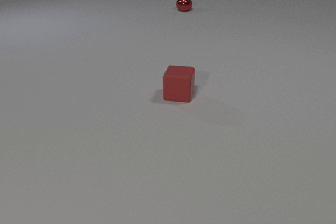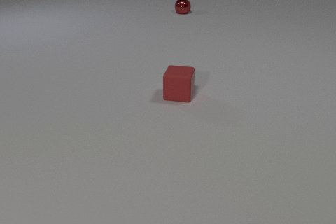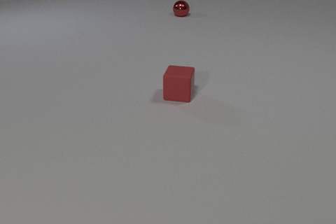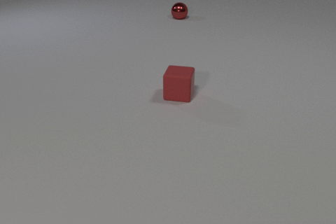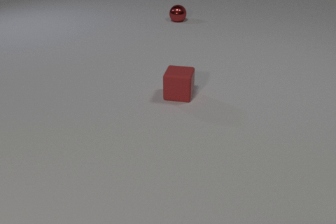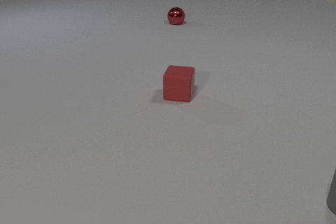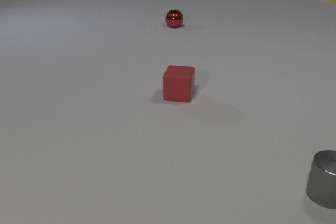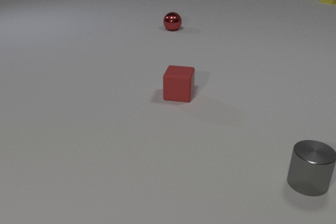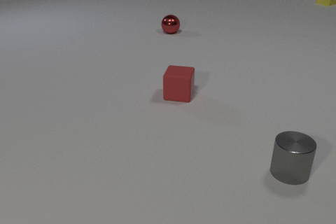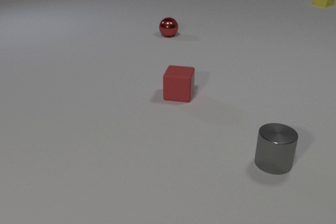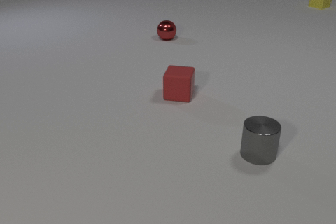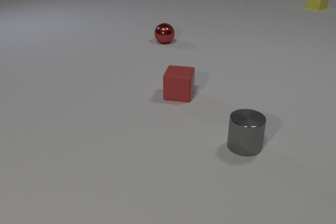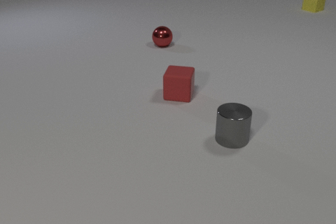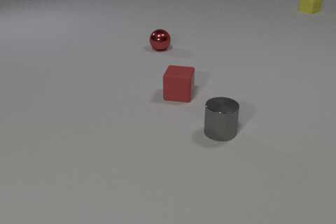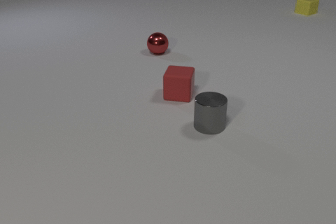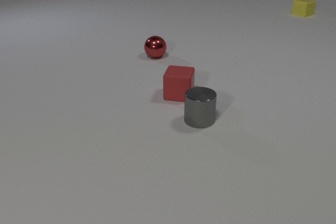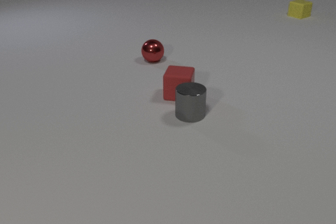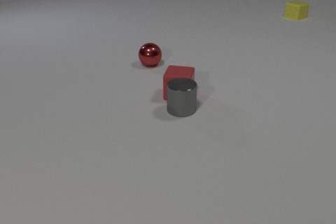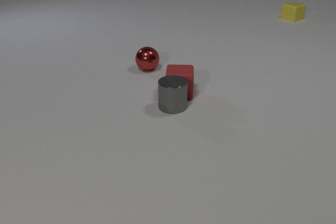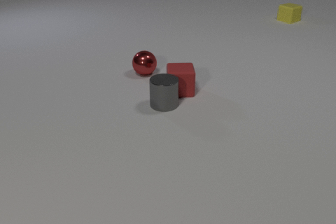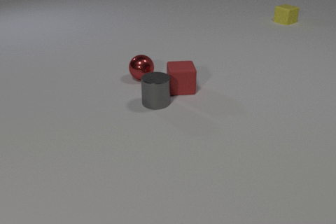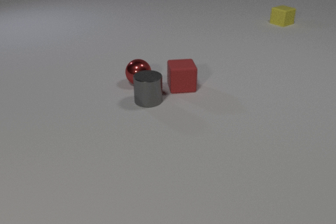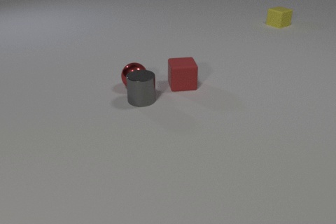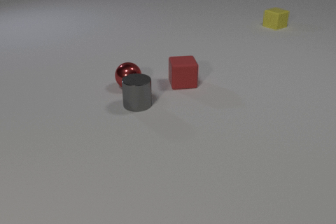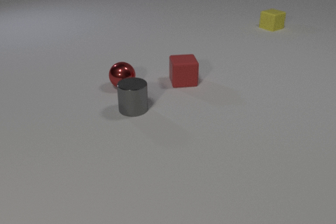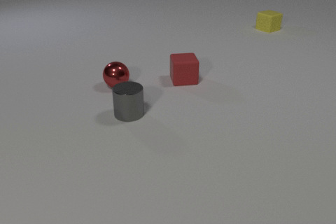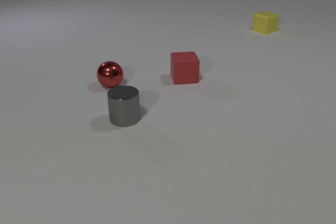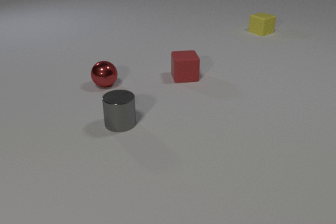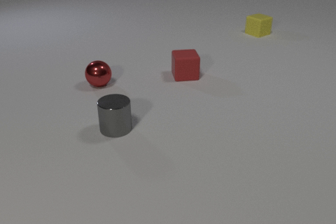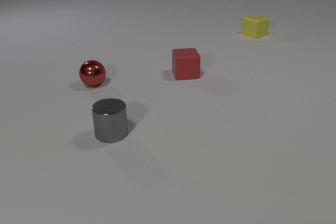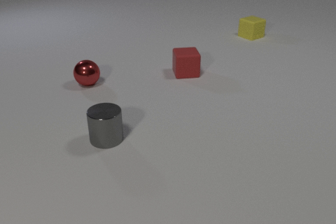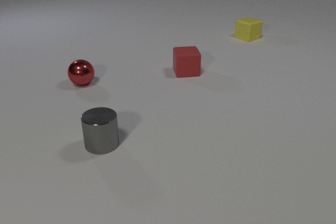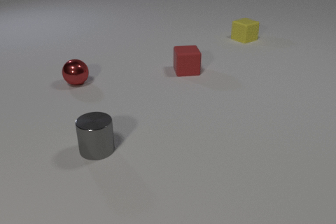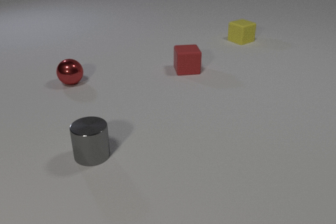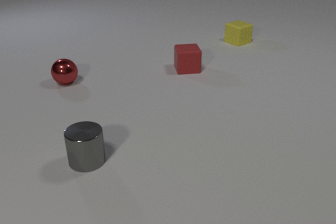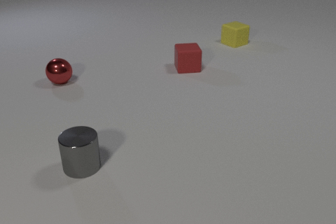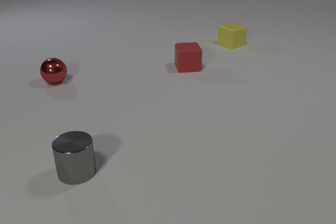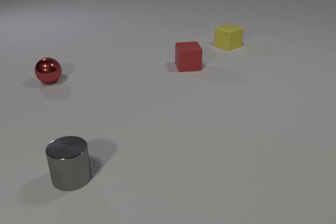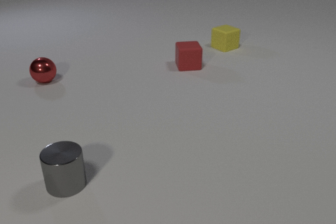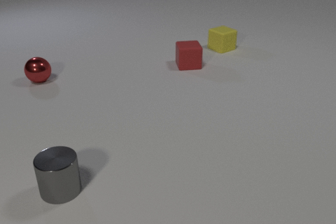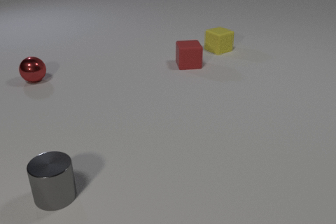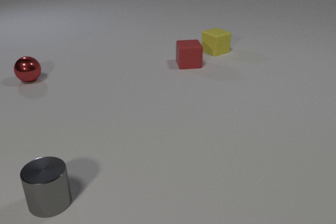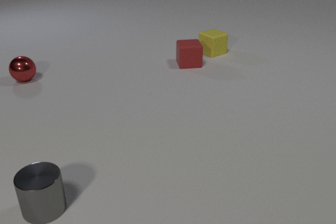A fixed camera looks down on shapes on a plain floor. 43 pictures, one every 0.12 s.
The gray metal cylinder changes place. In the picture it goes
to the left.
The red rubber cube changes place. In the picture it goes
away from the camera.
0.00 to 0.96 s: The gray metal cylinder comes in at the right edge, slides to the left and away from the camera. The red metal sphere rolls toward the camera. The yellow rubber cube comes in at the top edge, slides toward the camera and to the left.
0.96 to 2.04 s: The gray metal cylinder slides to the left and away from the camera. The red metal sphere rolls toward the camera. The yellow rubber cube slides toward the camera and to the left. The gray metal cylinder and the red rubber cube collide.
2.04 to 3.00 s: The gray metal cylinder slides to the left. The red rubber cube slides away from the camera. The red metal sphere rolls toward the camera and to the left. The yellow rubber cube slides toward the camera and to the left. The gray metal cylinder and the red metal sphere collide.
3.00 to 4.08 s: The gray metal cylinder slides toward the camera and to the left. The red rubber cube slides away from the camera. The red metal sphere rolls to the left. The yellow rubber cube slides toward the camera and to the left.
4.08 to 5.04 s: The gray metal cylinder slides toward the camera and to the left. The red rubber cube slides away from the camera. The red metal sphere rolls to the left and away from the camera. The yellow rubber cube slides toward the camera and to the left.
What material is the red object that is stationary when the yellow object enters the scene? rubber.
What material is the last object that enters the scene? metal.
How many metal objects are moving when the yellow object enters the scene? 1.
